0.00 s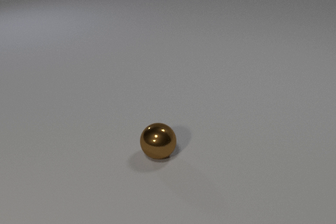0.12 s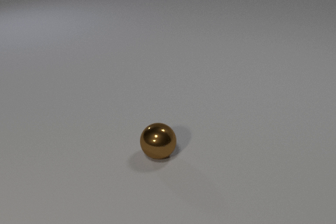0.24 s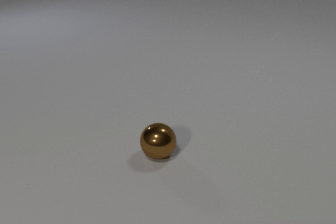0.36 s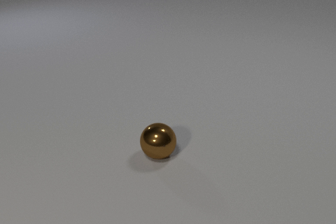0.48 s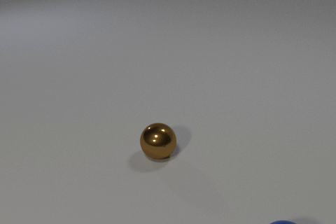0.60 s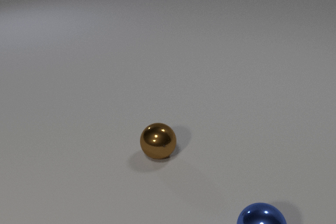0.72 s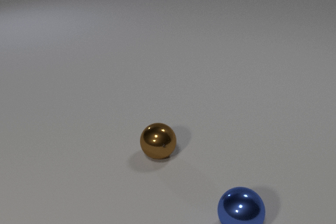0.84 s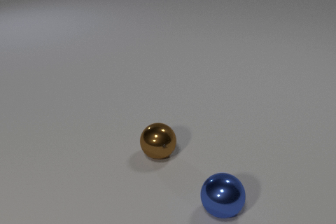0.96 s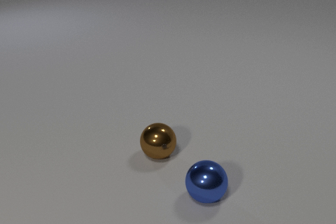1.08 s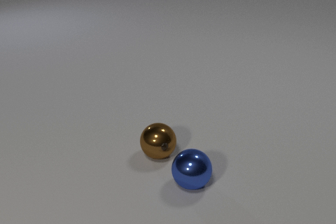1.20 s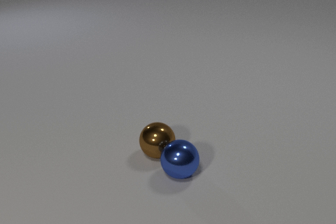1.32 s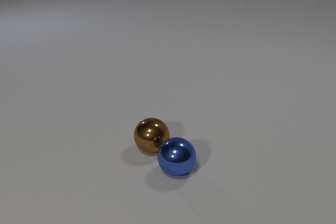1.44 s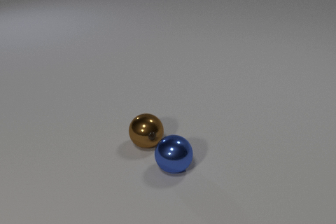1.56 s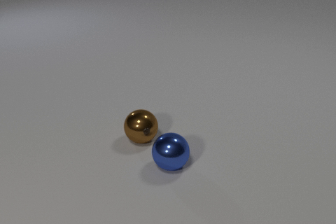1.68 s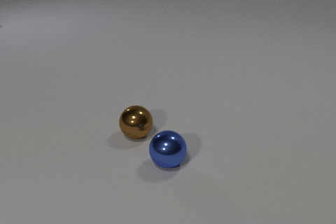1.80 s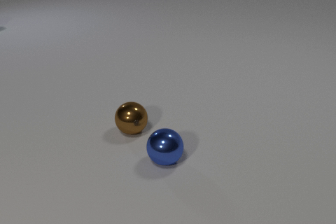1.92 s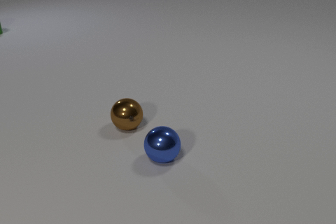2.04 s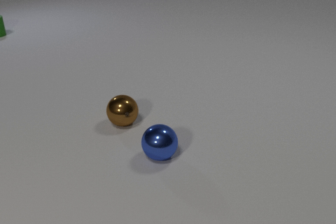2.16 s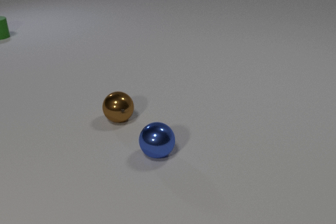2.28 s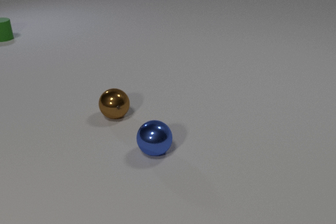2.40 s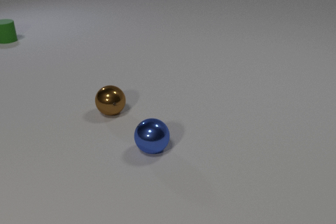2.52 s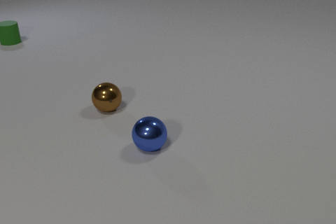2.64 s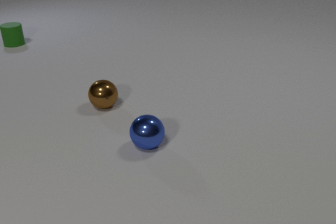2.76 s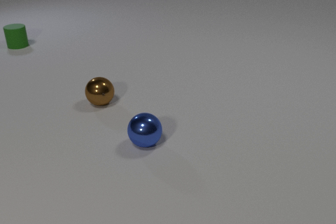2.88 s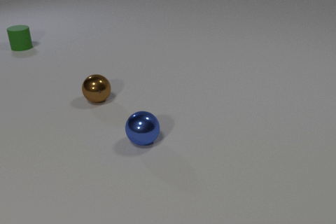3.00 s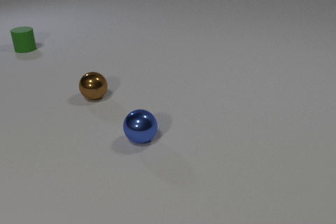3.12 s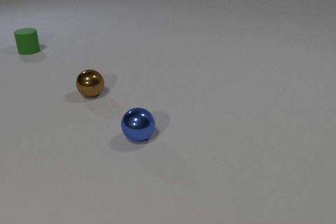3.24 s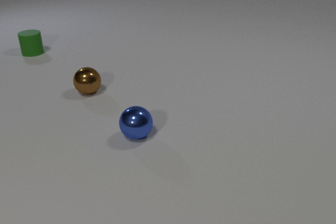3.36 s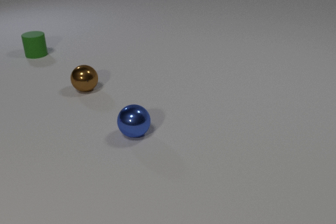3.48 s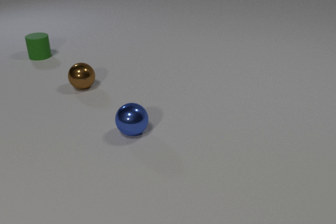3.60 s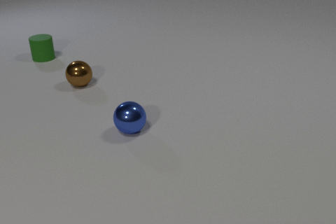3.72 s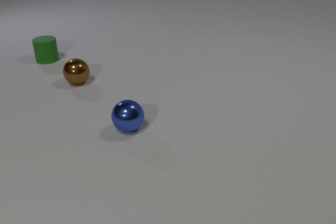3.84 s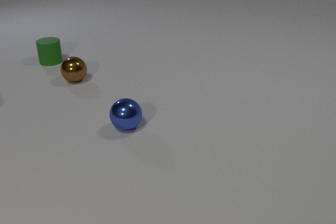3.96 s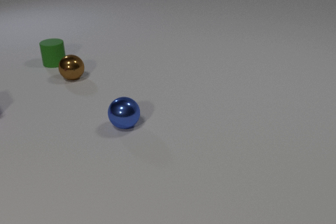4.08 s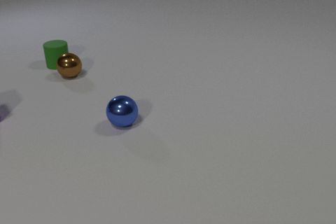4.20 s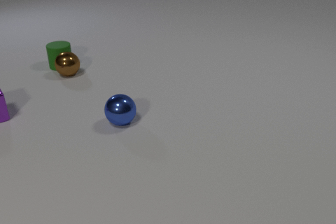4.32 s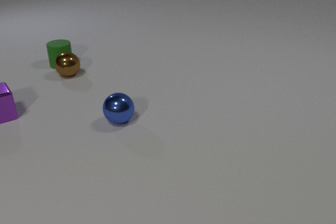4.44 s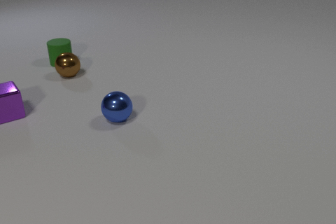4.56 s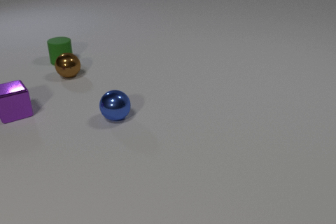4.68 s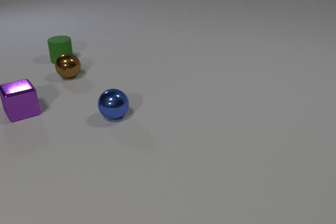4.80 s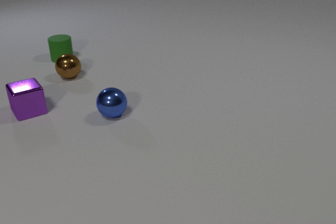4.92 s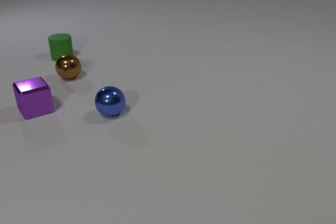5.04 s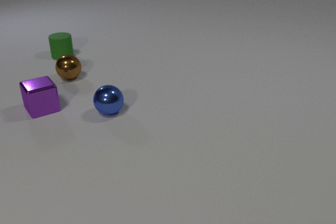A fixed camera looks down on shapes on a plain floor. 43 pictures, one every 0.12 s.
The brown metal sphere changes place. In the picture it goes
away from the camera.
0.00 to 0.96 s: The blue metal sphere comes in at the bottom edge, rolls to the left and away from the camera.
0.96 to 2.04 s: The blue metal sphere rolls away from the camera and to the left. The brown metal sphere rolls away from the camera and to the left. The green rubber cylinder comes in at the left edge, slides toward the camera and to the right. The blue metal sphere and the brown metal sphere collide.
2.04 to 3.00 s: The blue metal sphere rolls away from the camera and to the left. The brown metal sphere rolls away from the camera and to the left. The green rubber cylinder slides toward the camera and to the right.
3.00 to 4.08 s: The blue metal sphere rolls away from the camera and to the left. The brown metal sphere rolls away from the camera and to the left. The green rubber cylinder slides toward the camera and to the right.
4.08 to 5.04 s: The blue metal sphere rolls away from the camera and to the left. The brown metal sphere moves, and ends about where it began. The purple metal cube slides to the right. The green rubber cylinder slides away from the camera. The brown metal sphere and the green rubber cylinder collide.
How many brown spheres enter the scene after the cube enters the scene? 0.
What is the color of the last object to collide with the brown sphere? green.
How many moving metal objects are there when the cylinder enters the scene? 2.
